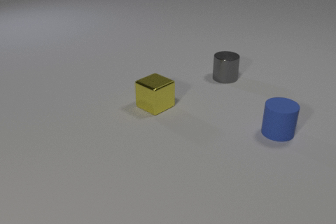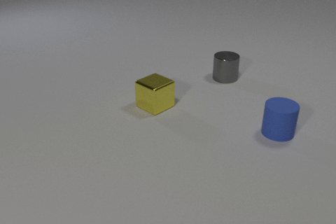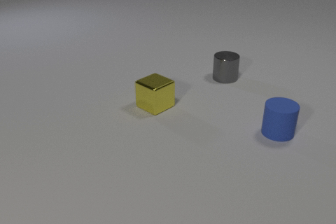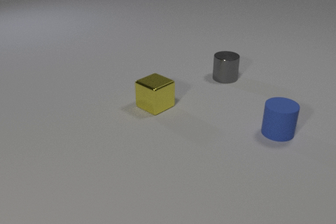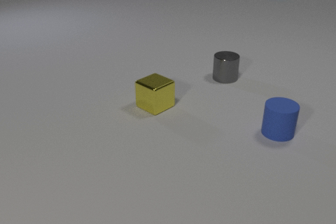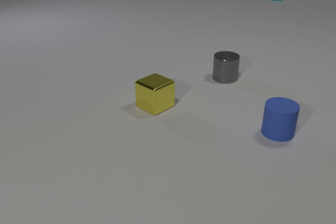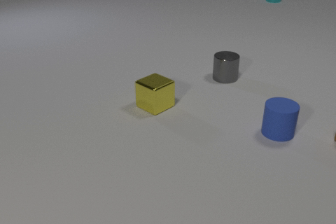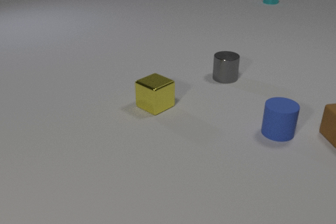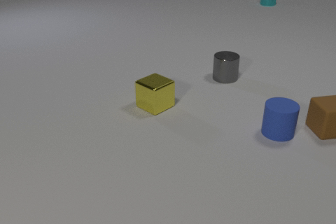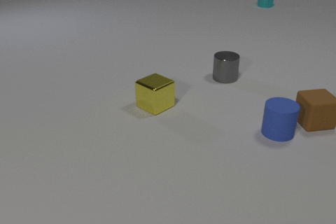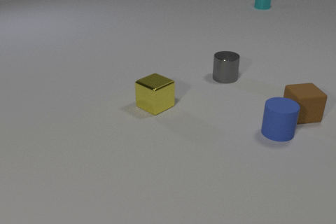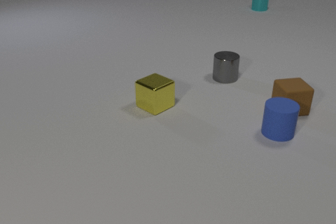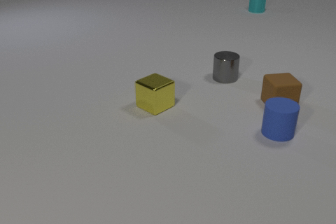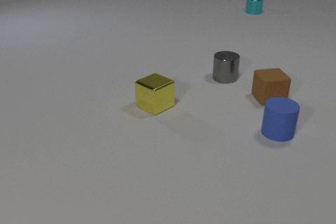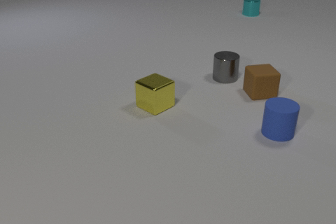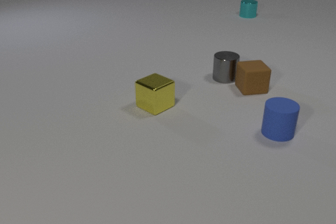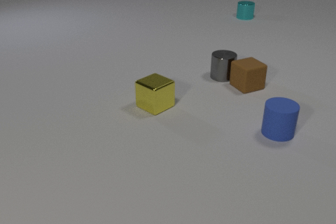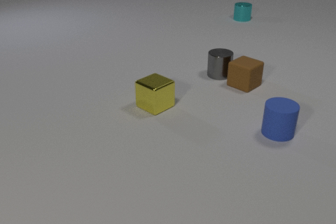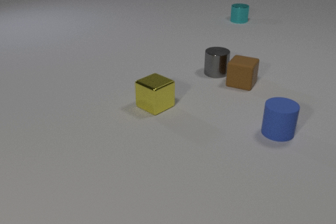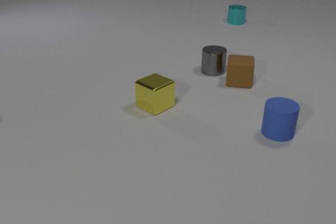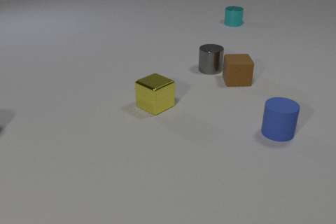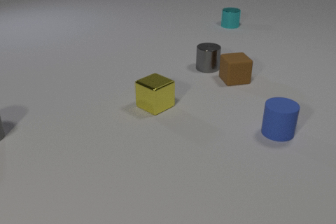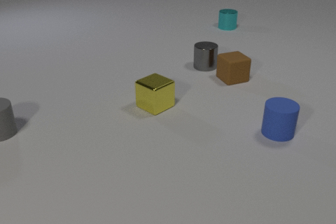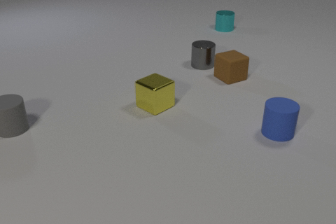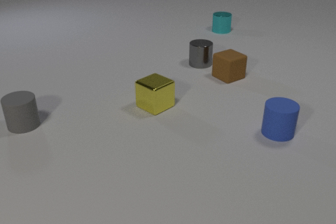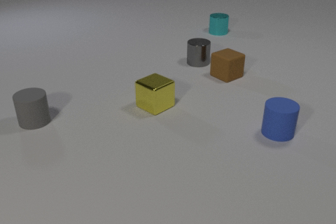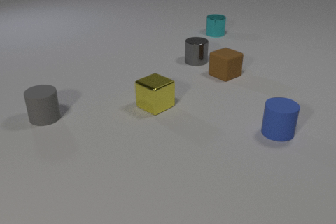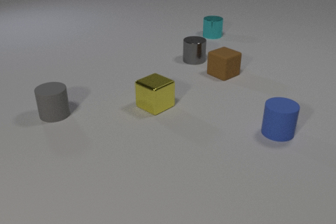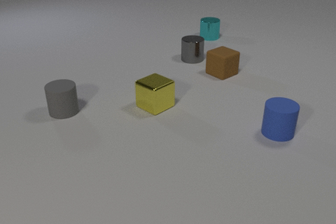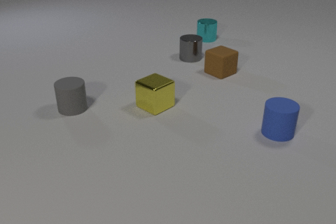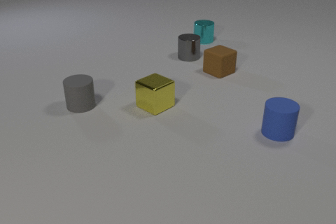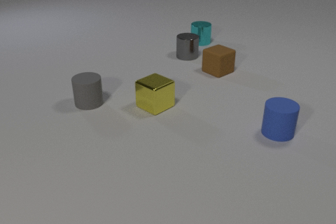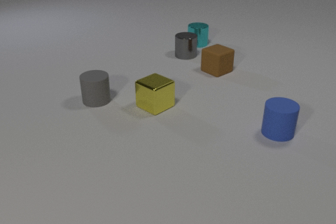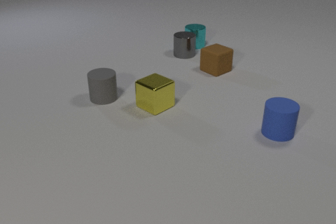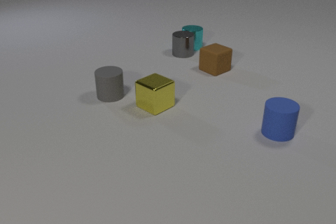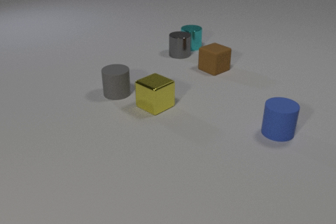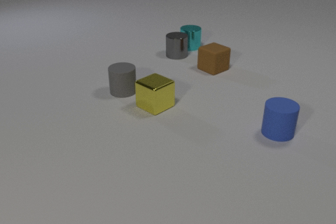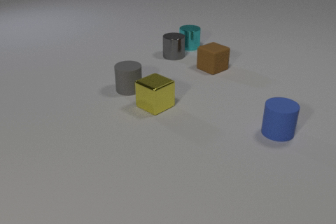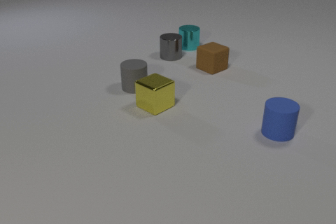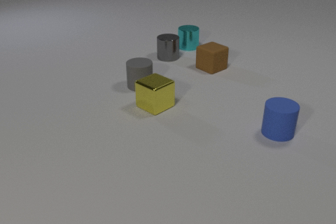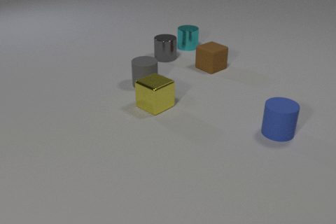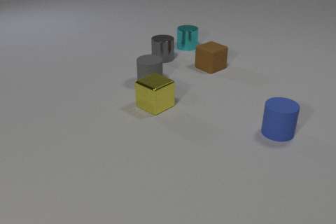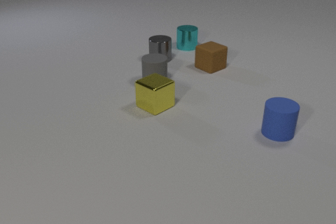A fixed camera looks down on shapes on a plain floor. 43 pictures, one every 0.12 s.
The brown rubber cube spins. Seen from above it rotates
counterclockwise.
The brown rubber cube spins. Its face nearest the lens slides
to the right.
0.00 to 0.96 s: The brown rubber cube comes in at the right edge, slides to the left and away from the camera. The cyan metal cylinder comes in at the top edge, slides toward the camera.
0.96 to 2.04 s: The brown rubber cube slides to the left and away from the camera, spins counterclockwise seen from above by about 30 degrees, its near face sliding to the right. The gray metal cylinder slides away from the camera and to the left. The cyan metal cylinder slides toward the camera and to the left. The brown rubber cube and the gray metal cylinder collide.
2.04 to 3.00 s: The brown rubber cube slides away from the camera and to the left, spins counterclockwise seen from above by about 90 degrees, its near face sliding to the right. The gray metal cylinder slides away from the camera and to the left. The cyan metal cylinder slides toward the camera and to the left. The gray rubber cylinder comes in at the left edge, slides to the right.
3.00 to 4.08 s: The brown rubber cube slides away from the camera and to the left. The gray metal cylinder slides away from the camera and to the left. The cyan metal cylinder slides toward the camera and to the left. The gray rubber cylinder slides to the right and away from the camera. The gray metal cylinder and the cyan metal cylinder collide.
4.08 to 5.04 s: The brown rubber cube slides away from the camera. The gray metal cylinder slides to the left and toward the camera. The cyan metal cylinder slides to the left. The gray rubber cylinder slides to the right and away from the camera.
What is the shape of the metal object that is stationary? cube.
How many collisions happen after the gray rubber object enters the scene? 1.
How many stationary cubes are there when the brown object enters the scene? 1.
